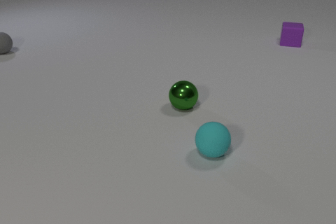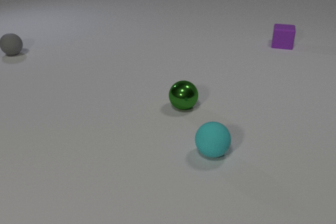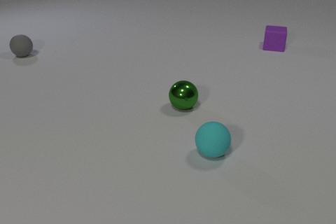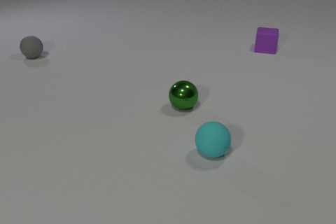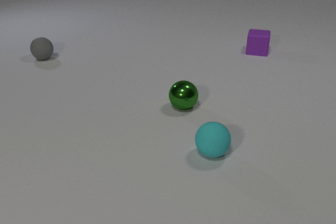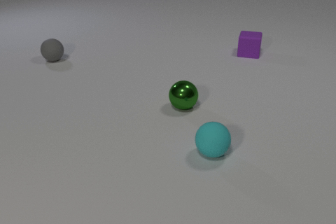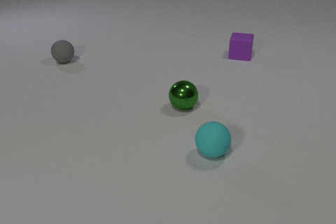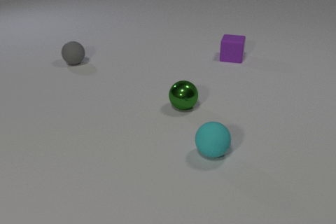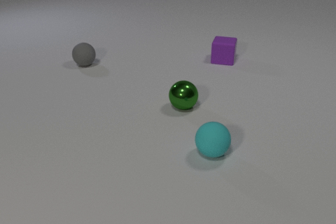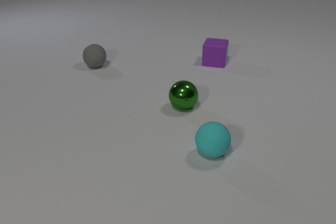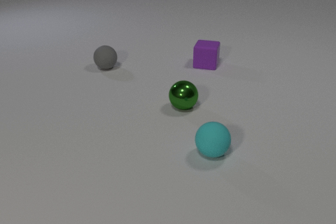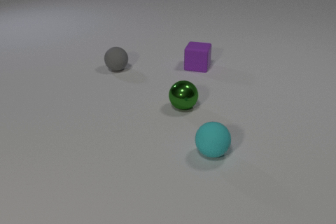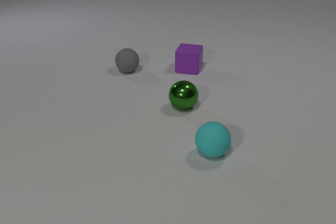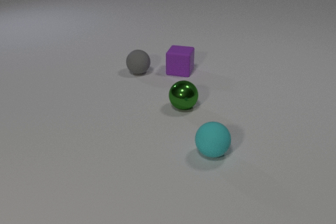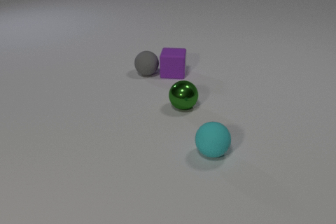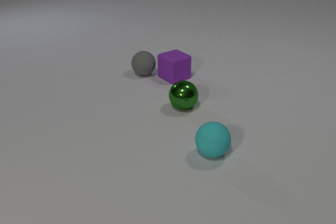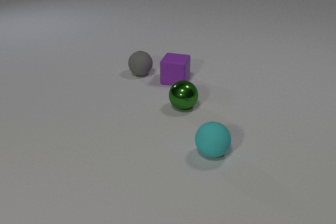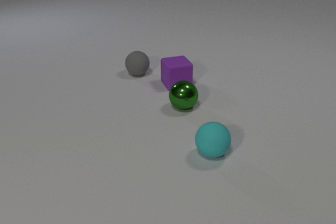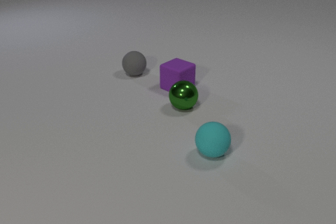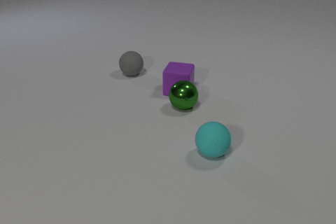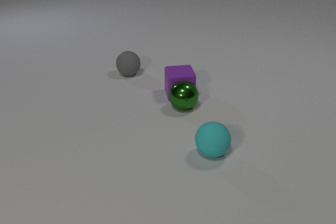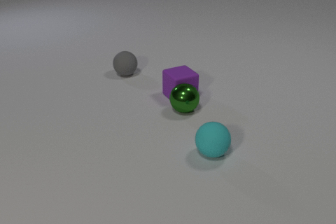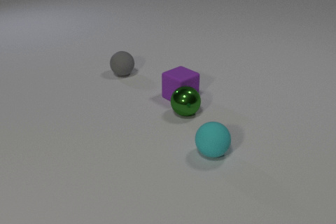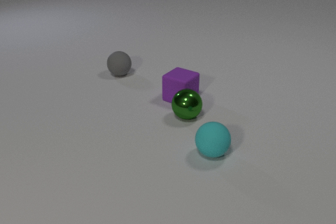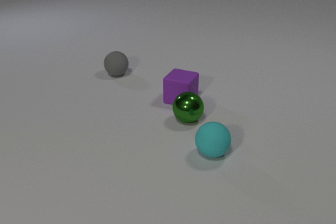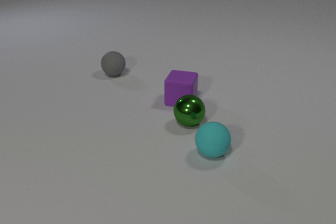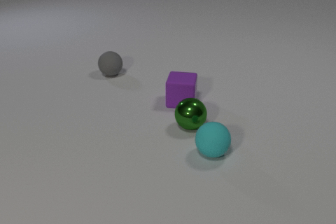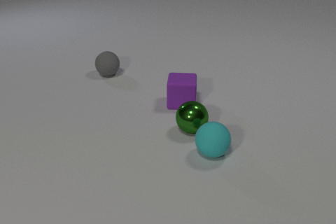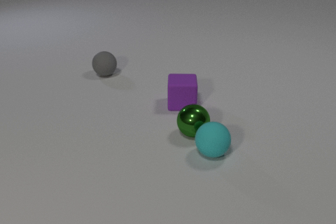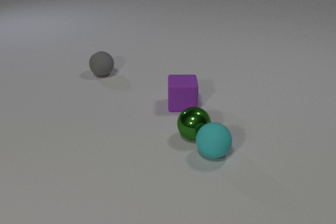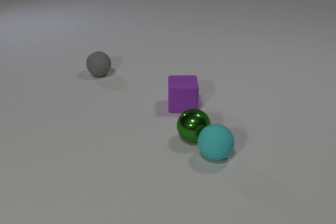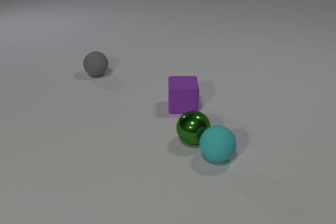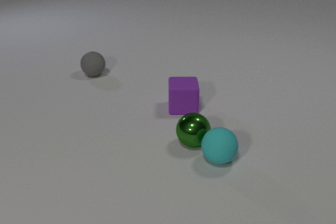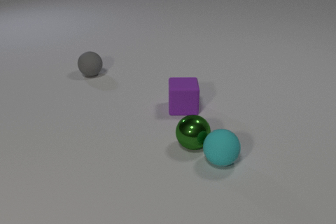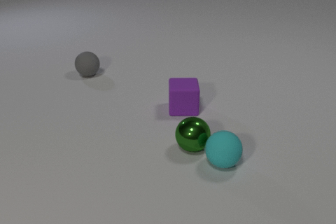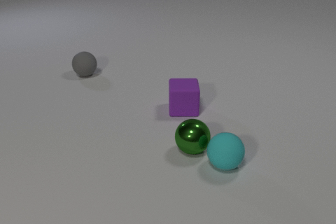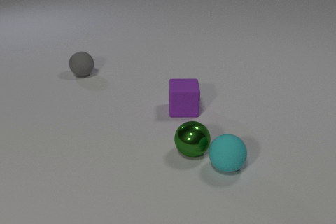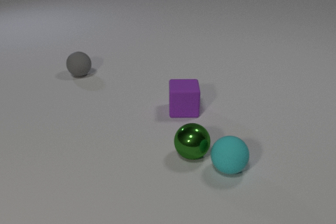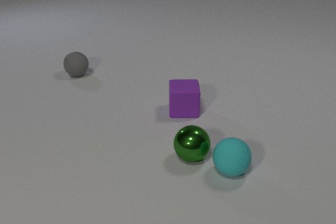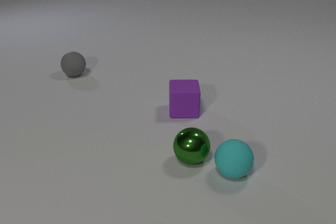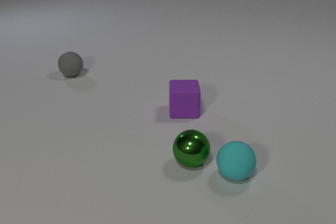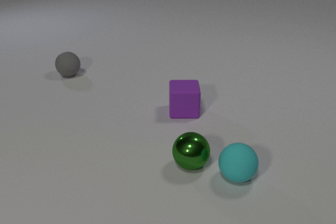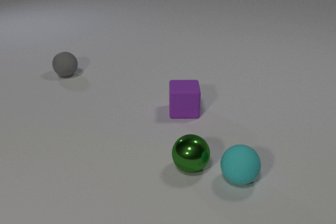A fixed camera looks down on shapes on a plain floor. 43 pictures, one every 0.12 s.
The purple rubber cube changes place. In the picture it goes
toward the camera.
The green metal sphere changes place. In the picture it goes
toward the camera.
0.00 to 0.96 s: The purple rubber cube slides to the left and toward the camera. The gray rubber sphere rolls to the right and toward the camera.
0.96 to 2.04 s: The purple rubber cube slides toward the camera and to the left. The gray rubber sphere rolls to the right and toward the camera. The purple rubber cube and the gray rubber sphere collide.
2.04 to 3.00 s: The purple rubber cube slides toward the camera. The gray rubber sphere rolls to the left. The green metal sphere rolls toward the camera. The purple rubber cube and the green metal sphere collide.
3.00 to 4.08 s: The purple rubber cube slides toward the camera. The gray rubber sphere rolls to the left. The green metal sphere rolls toward the camera. The cyan rubber sphere rolls toward the camera and to the right. The green metal sphere and the cyan rubber sphere collide.
4.08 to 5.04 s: The gray rubber sphere rolls to the left. The green metal sphere rolls toward the camera. The cyan rubber sphere rolls toward the camera and to the right.
What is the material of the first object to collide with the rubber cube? rubber.
How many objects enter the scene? 0.
What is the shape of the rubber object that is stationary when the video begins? sphere.
